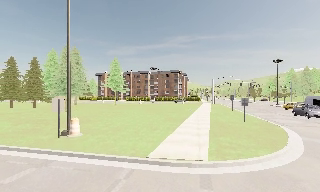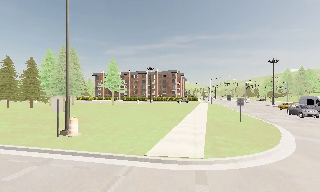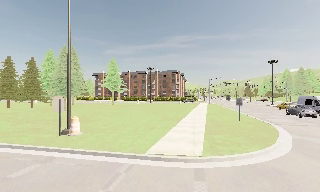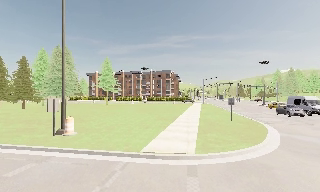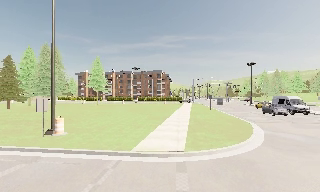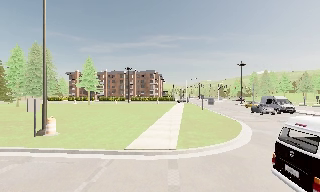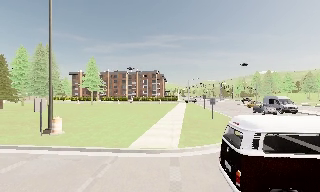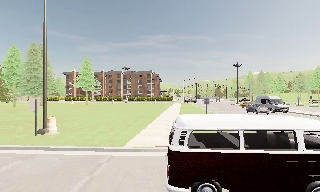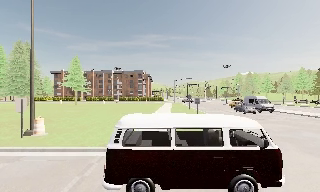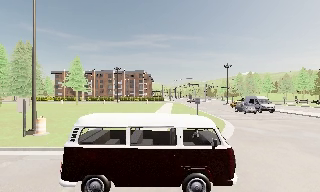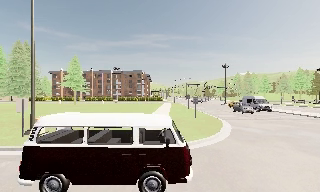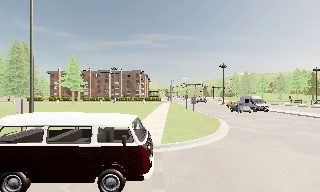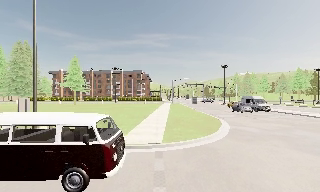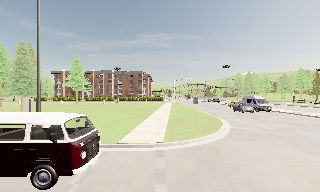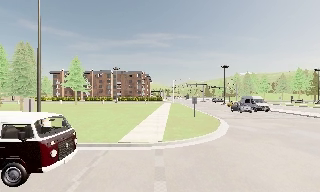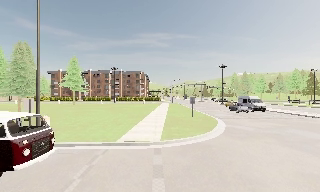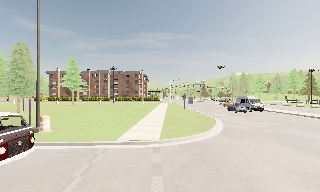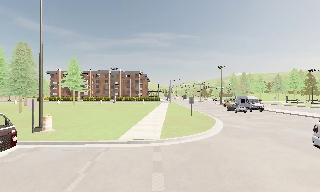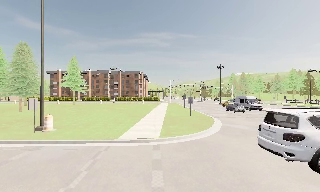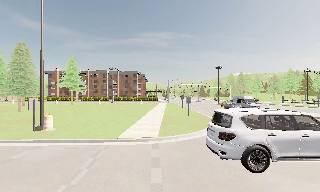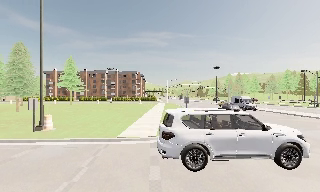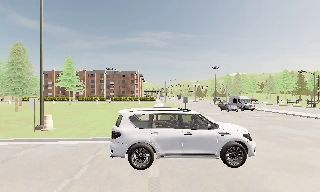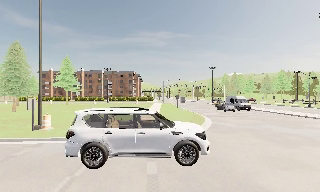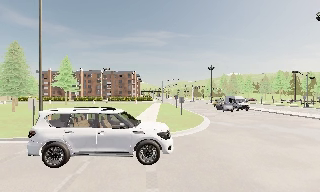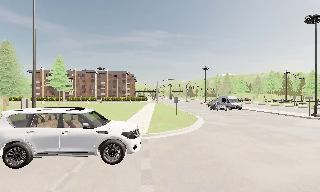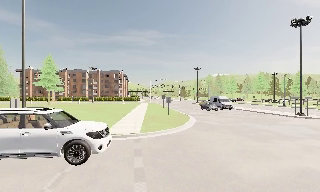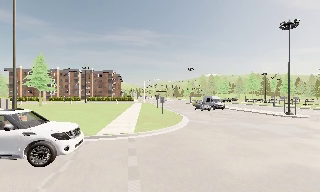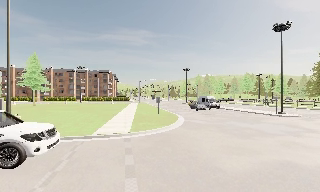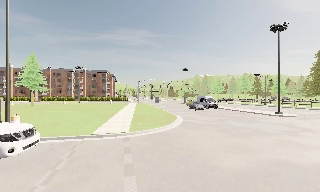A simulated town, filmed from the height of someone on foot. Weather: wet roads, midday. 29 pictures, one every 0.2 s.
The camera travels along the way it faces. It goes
backward.
0.0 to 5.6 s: The camera pans to its right, which is clockwise from overhead, by about 25 degrees. It travels backward, about 4.5 m, so what stands in front gets smaller.
The film runs backward here.
